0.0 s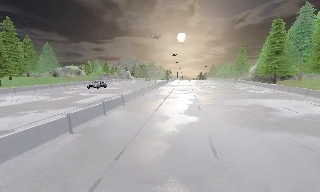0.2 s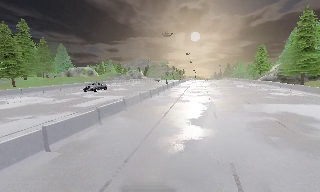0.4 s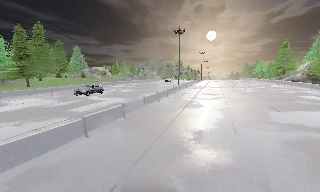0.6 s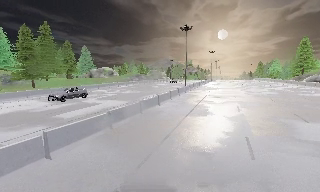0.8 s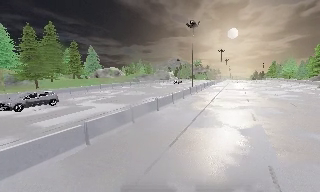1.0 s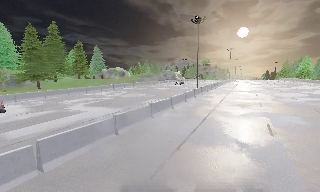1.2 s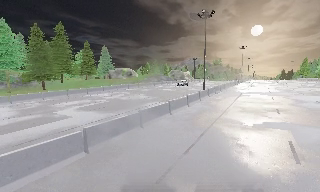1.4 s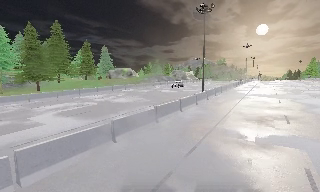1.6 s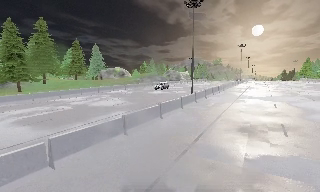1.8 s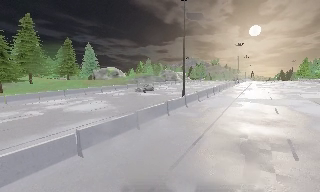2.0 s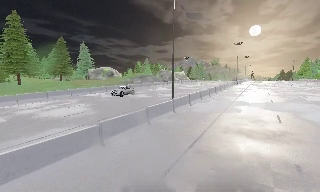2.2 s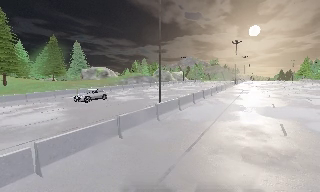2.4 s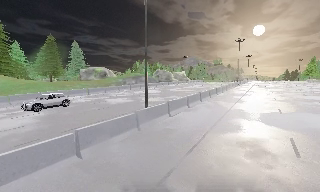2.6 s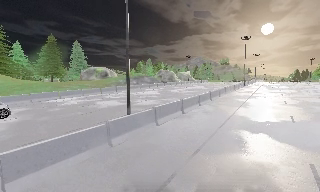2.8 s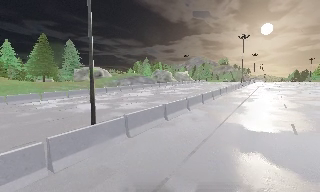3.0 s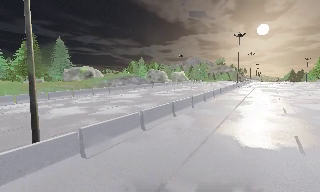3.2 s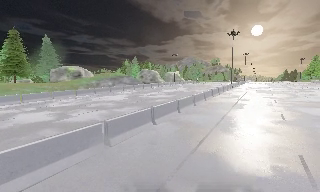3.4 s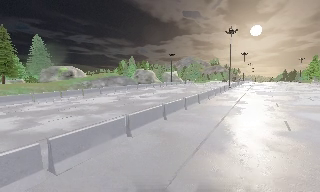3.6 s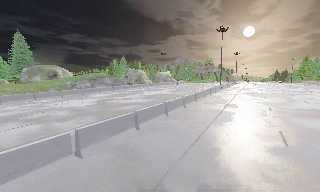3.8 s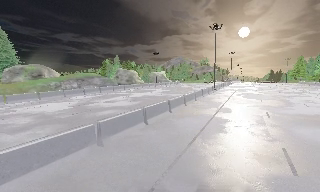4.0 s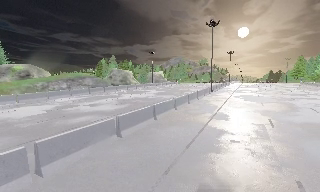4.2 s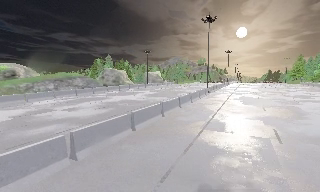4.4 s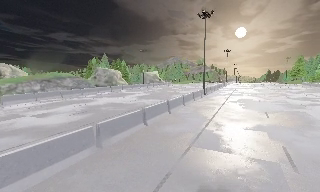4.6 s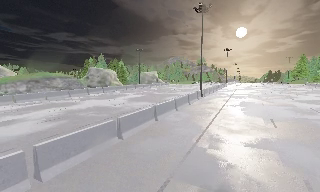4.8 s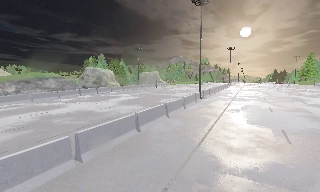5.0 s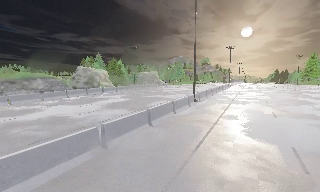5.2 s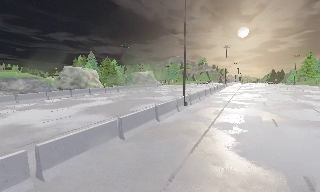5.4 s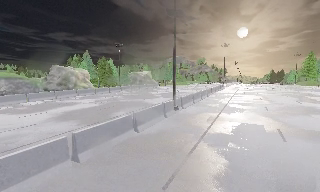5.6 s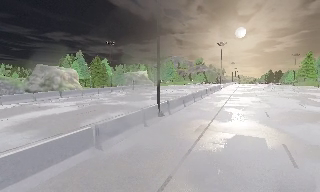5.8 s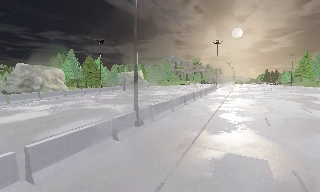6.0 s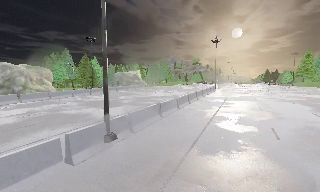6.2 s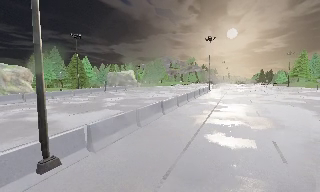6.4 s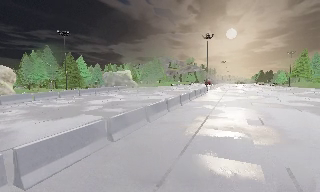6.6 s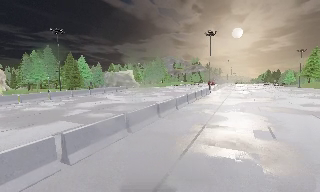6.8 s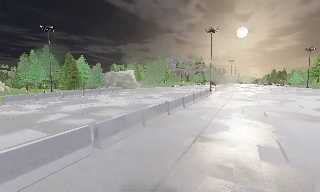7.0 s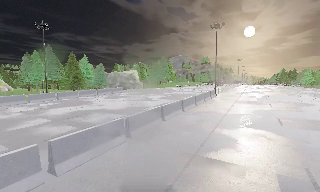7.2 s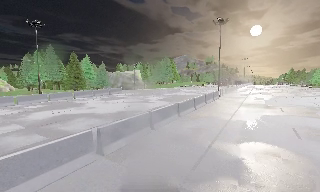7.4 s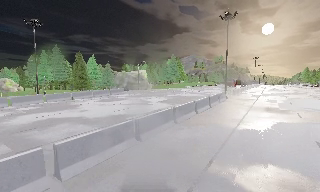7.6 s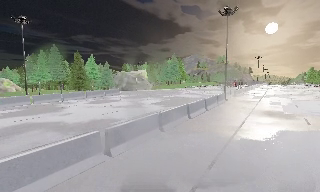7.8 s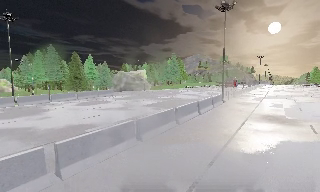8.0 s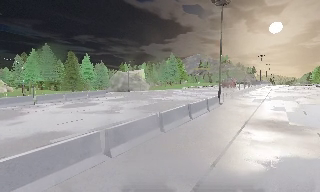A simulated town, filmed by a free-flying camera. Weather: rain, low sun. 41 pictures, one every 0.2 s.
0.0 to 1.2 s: The camera pans to its left, which is counterclockwise from overhead, by about 25 degrees. It travels forward, about 14 m, so what stands in front looms larger.
1.2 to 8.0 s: The camera travels forward and to its right, about 75 m, so what stands in front looms larger.
The film runs forward here.
